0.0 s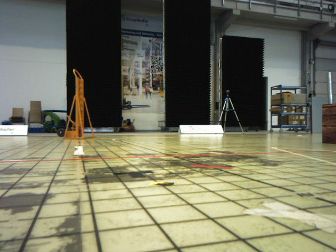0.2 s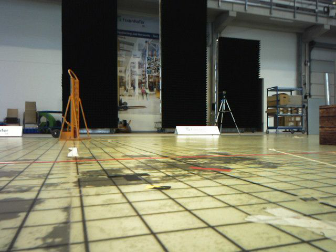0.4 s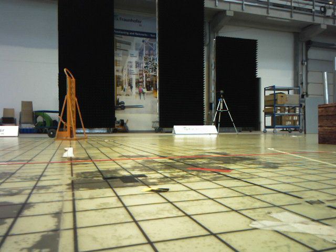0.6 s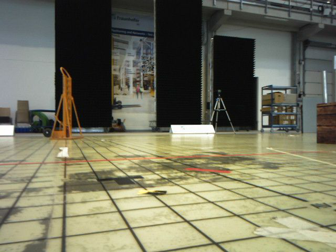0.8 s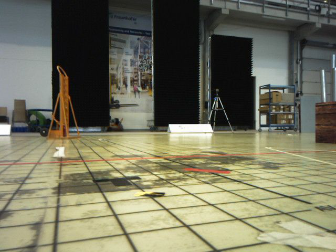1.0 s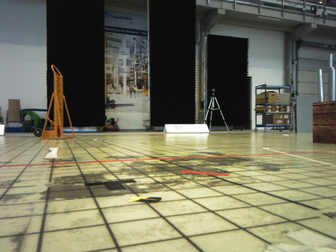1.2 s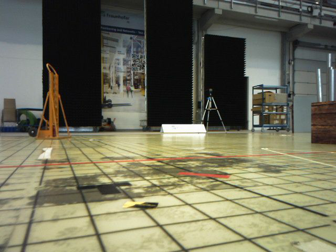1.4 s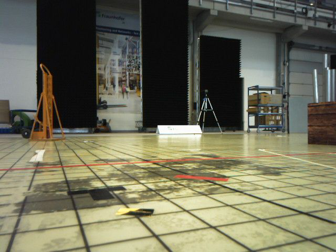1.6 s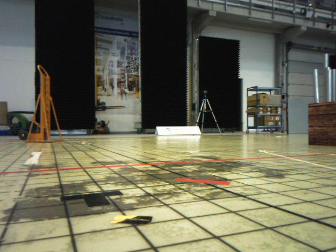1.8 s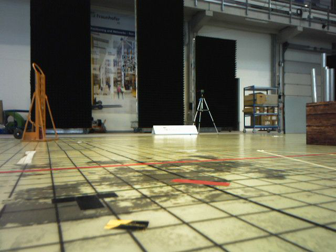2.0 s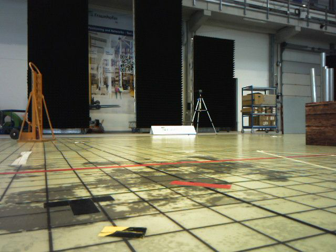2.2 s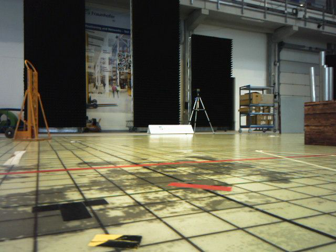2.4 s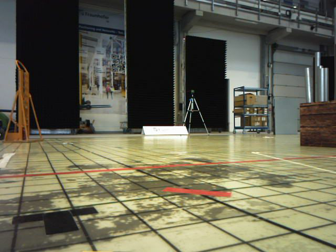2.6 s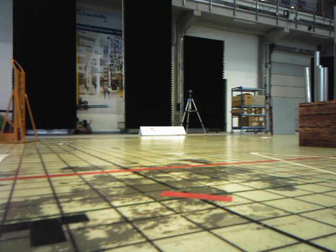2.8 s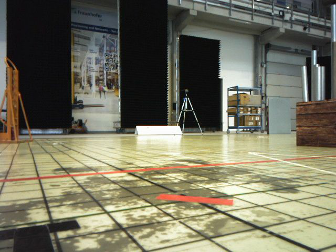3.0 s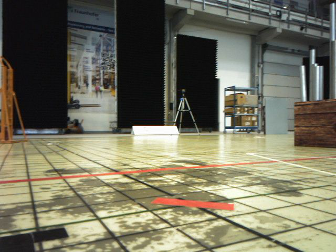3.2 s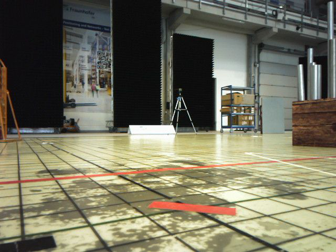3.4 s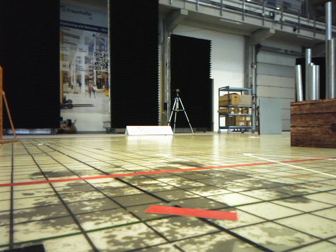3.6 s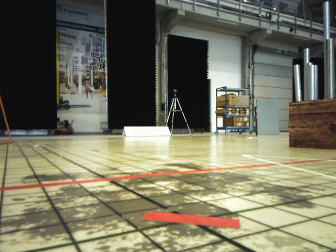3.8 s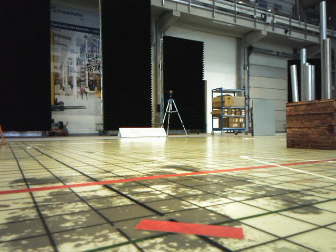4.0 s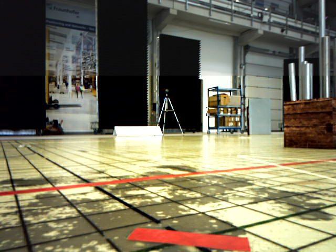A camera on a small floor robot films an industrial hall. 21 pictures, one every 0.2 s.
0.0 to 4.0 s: The scene slides to the left, as the camera pans about 10 degrees to its right. It travels forward, about 0.8 m, so what stands in front looms larger.
The film runs forward here.
